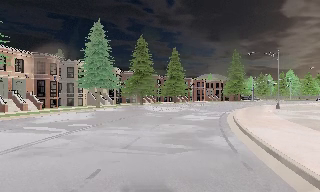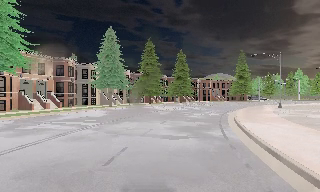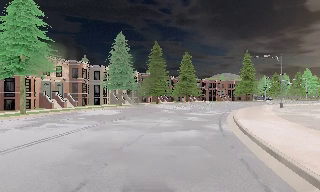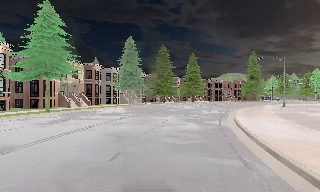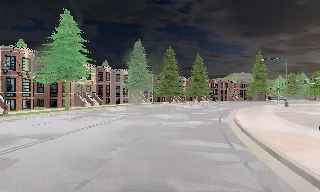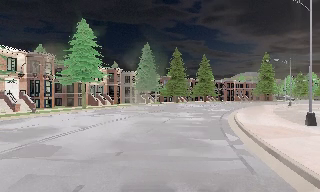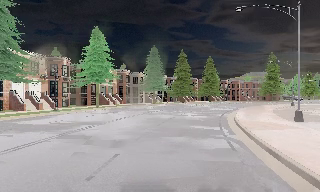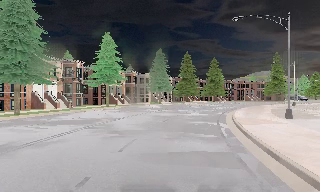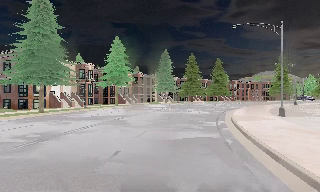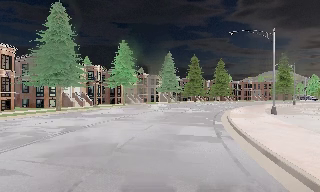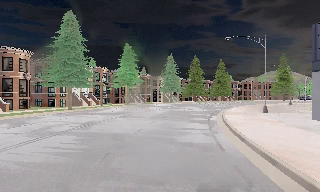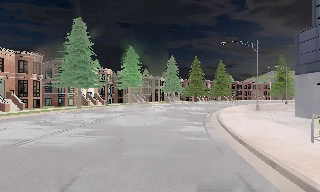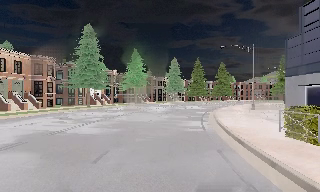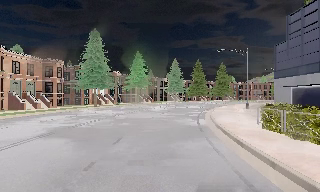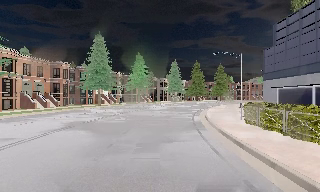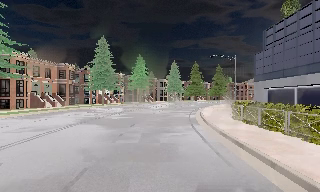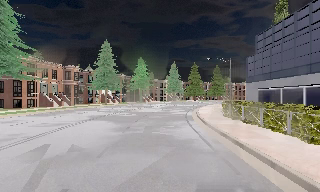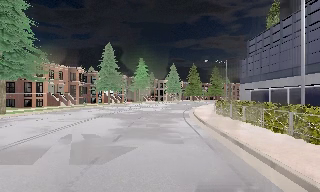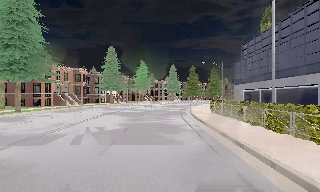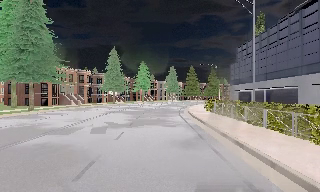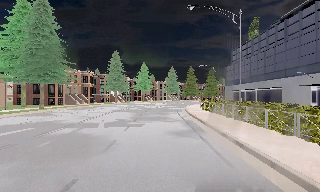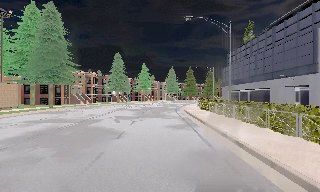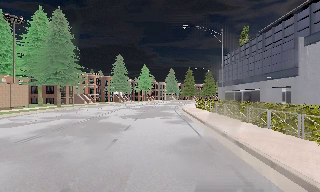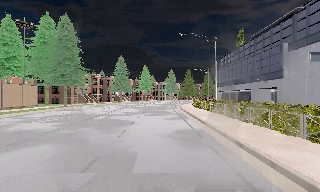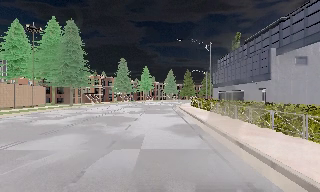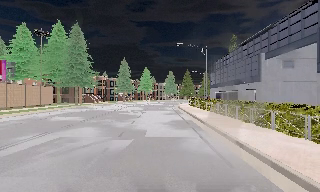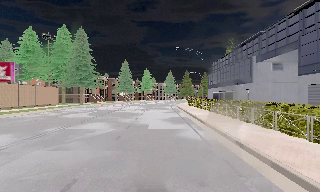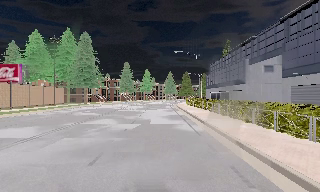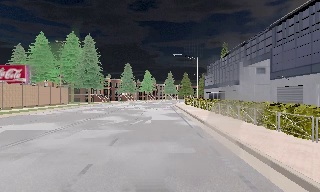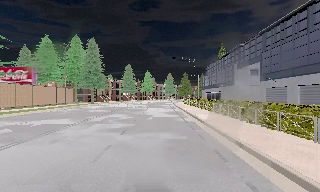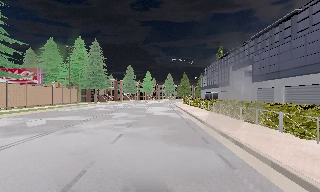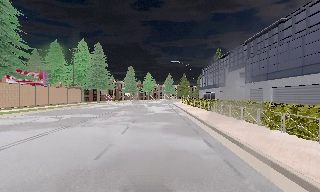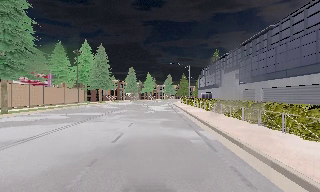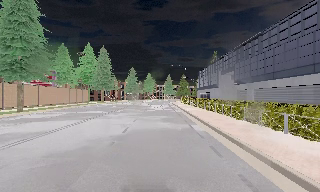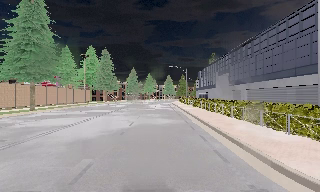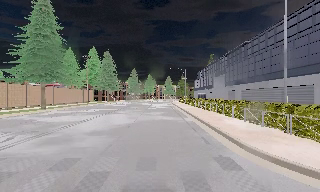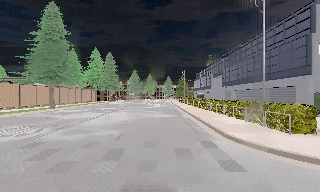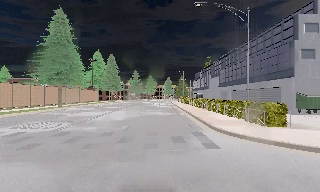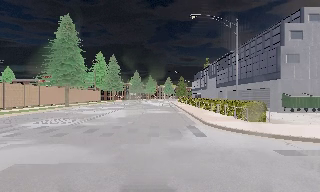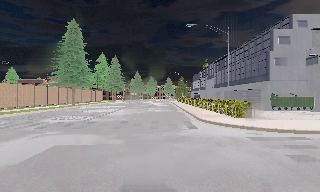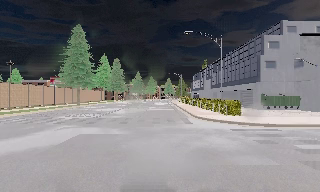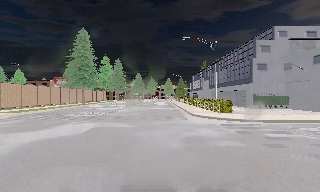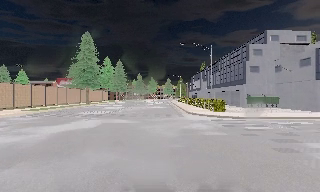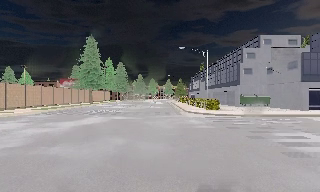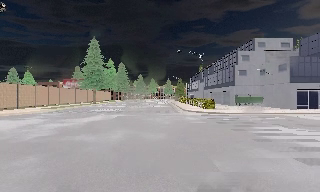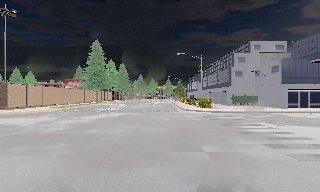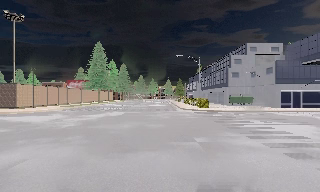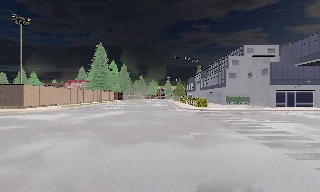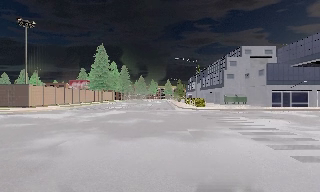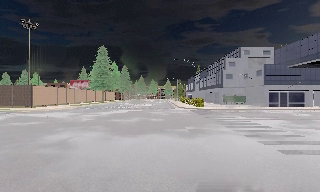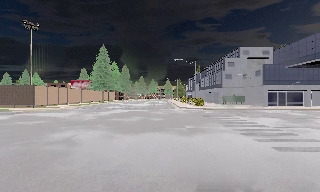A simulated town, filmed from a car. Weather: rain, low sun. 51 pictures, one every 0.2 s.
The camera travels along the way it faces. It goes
backward.
0.0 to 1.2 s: The scene slides to the right, as the camera pans about 15 degrees to its left. It travels backward, about 10 m, so what stands in front gets smaller.
1.2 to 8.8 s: The camera travels backward, about 60 m, so what stands in front gets smaller.
8.8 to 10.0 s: The camera travels backward, about 5 m, so what stands in front gets smaller. It loses speed.
The film runs backward here.
